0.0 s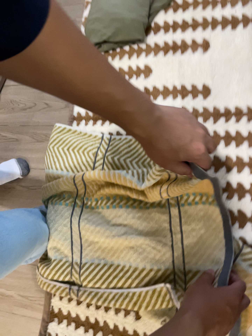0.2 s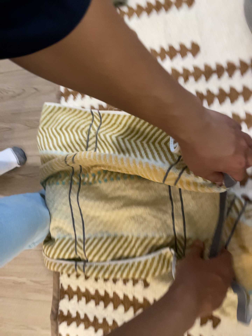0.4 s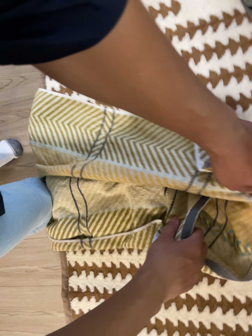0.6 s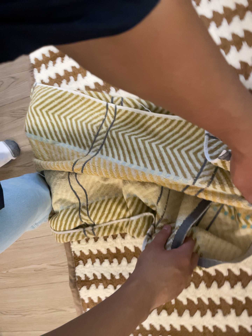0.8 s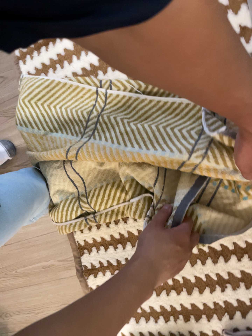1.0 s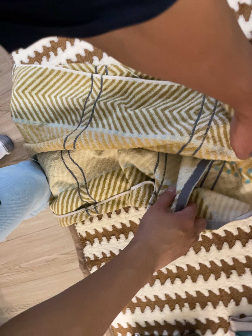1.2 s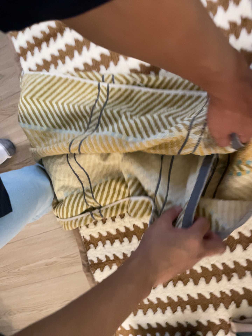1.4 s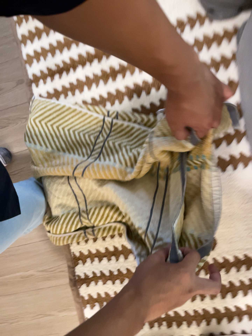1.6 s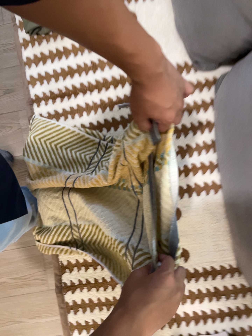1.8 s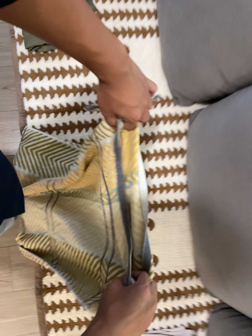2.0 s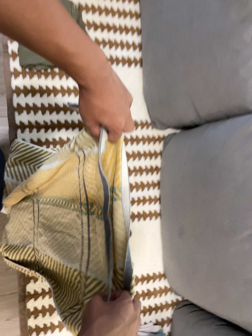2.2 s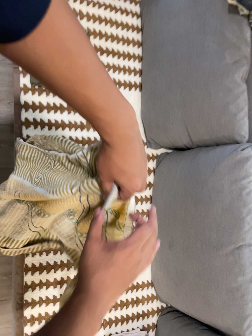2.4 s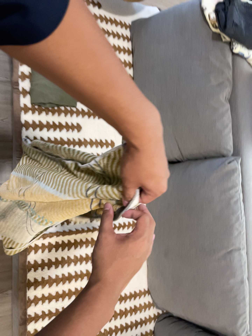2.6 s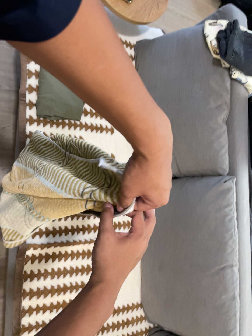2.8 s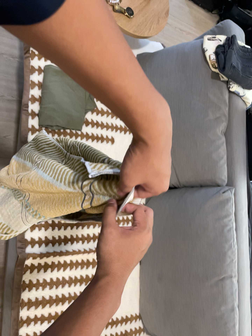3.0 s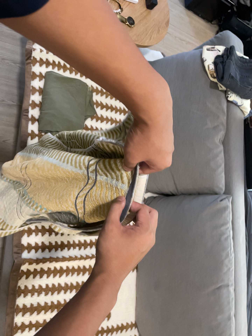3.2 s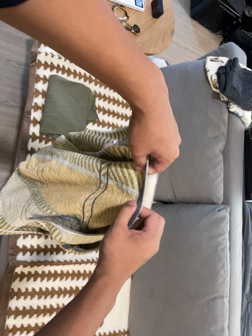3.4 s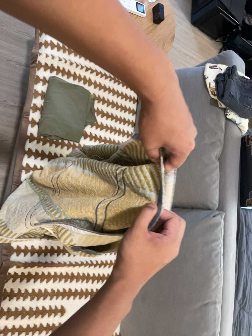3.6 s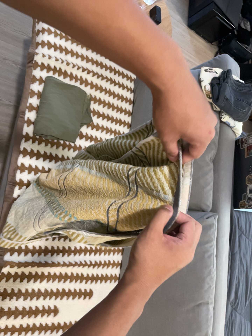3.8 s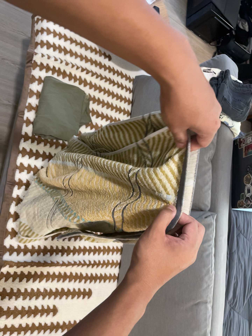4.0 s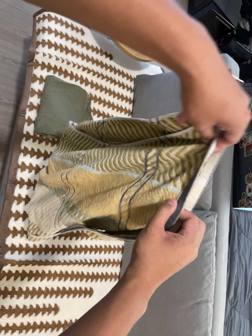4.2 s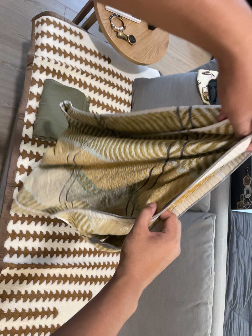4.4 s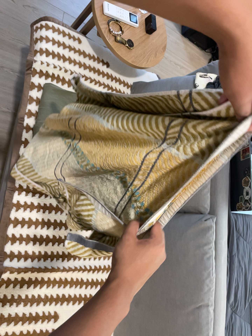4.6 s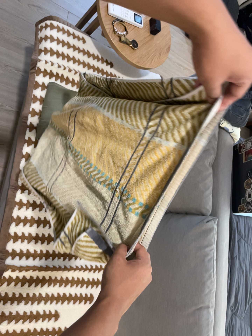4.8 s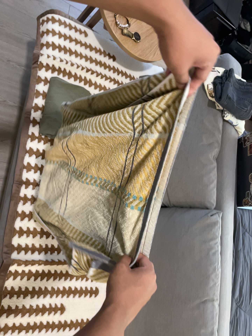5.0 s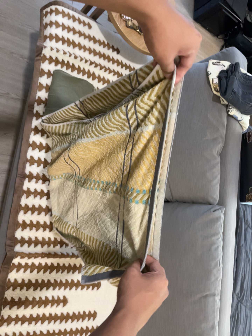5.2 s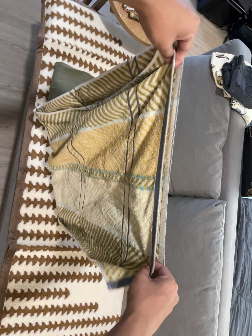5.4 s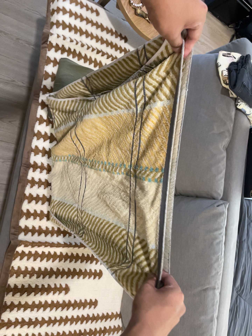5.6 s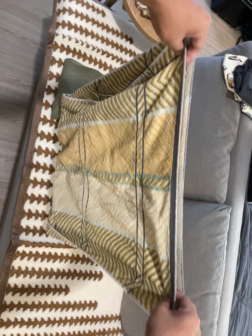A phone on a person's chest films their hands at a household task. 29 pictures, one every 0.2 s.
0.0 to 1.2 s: The camera travels toward the bottom of its view, about 14 cm, so close, fixed things drift upward. Its aim tips toward the bottom of its view by about 10 degrees, and the scene shifts upward. It rolls about its line of sight by about 25 degrees, and the scene rotates counterclockwise.
1.2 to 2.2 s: The camera pans to its right by about 40 degrees. It travels backward, to its left and toward the top of its view, about 60 cm. It rolls about its line of sight by about 20 degrees, and the scene rotates clockwise.
2.2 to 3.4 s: The camera travels backward and to its left, about 14 cm, so what stands in front gets smaller. Its aim tips toward the top of its view by about 10 degrees, and the scene shifts downward.
3.4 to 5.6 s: The camera shifts only a little, or ends up much as it began.
The film runs forward here.
